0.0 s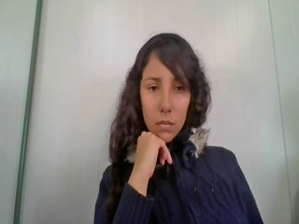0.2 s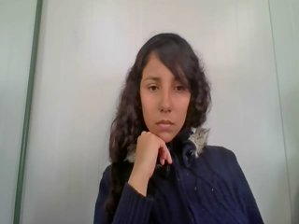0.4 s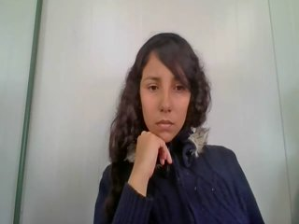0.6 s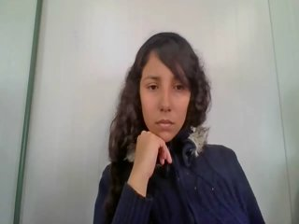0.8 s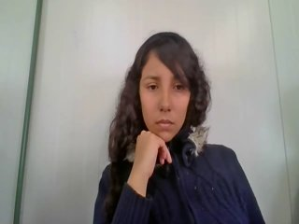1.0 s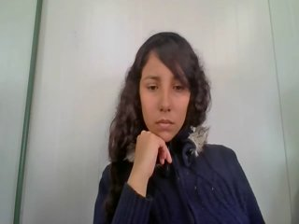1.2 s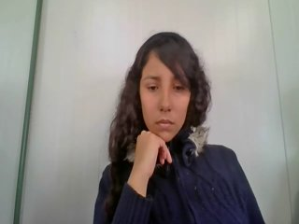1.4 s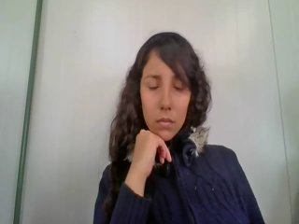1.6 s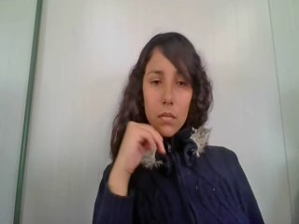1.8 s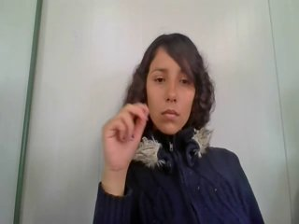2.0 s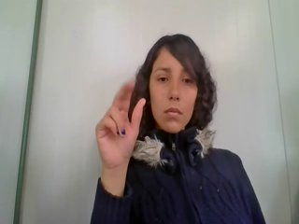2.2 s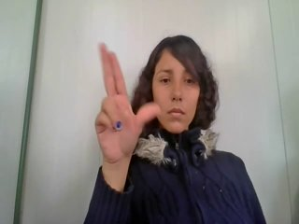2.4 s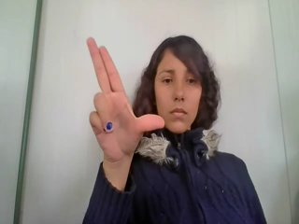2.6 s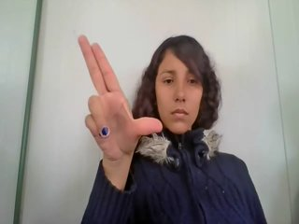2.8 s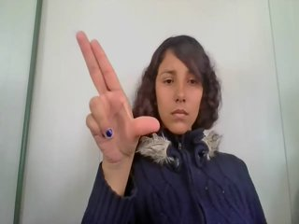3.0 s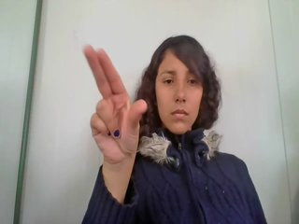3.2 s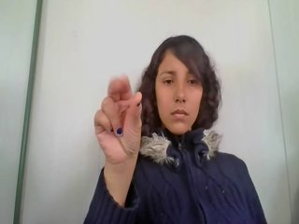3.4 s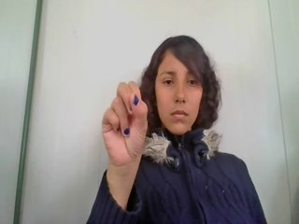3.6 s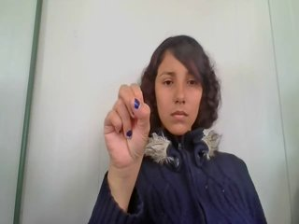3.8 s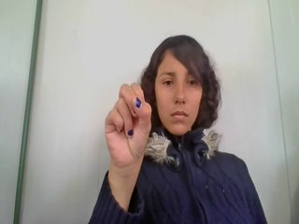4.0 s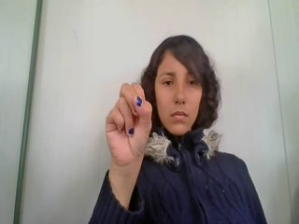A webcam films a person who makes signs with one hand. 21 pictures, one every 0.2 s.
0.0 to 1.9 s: Non-gesture.
2.0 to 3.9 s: Zoom out.
